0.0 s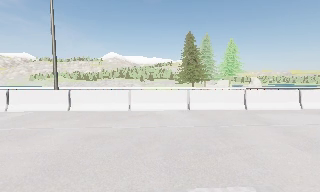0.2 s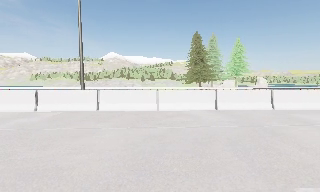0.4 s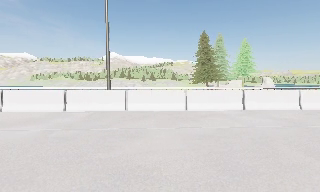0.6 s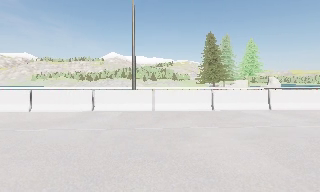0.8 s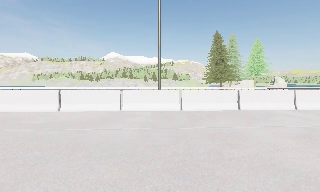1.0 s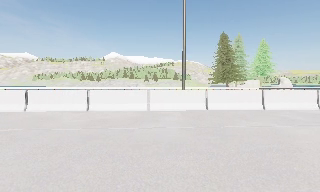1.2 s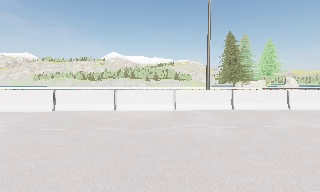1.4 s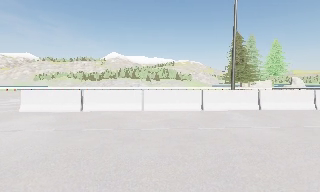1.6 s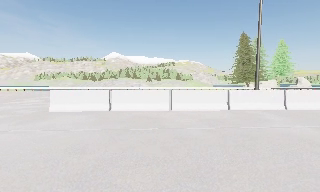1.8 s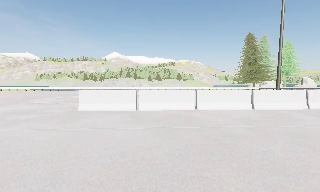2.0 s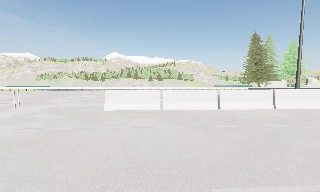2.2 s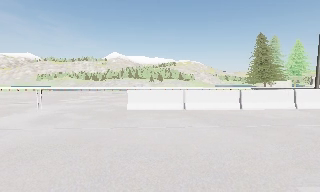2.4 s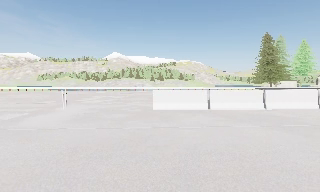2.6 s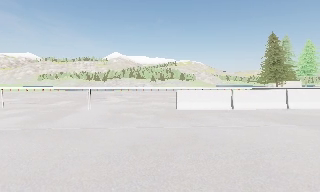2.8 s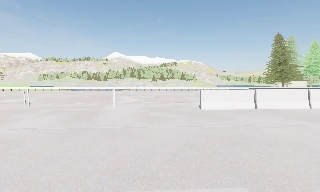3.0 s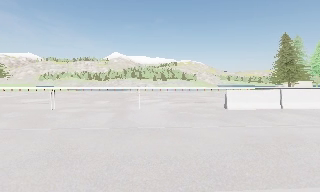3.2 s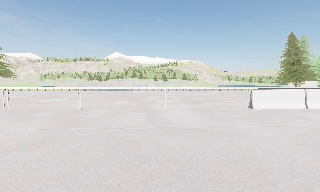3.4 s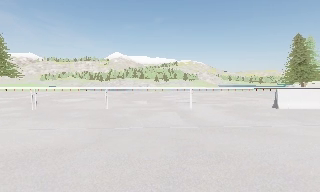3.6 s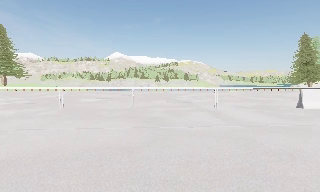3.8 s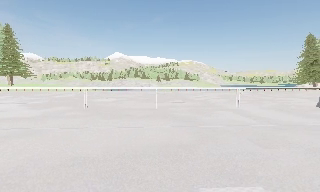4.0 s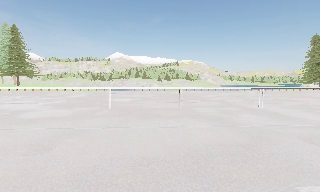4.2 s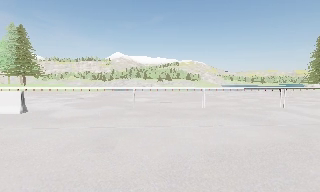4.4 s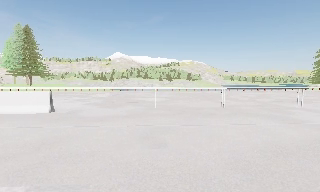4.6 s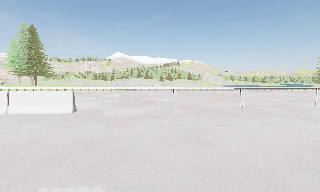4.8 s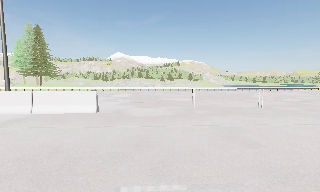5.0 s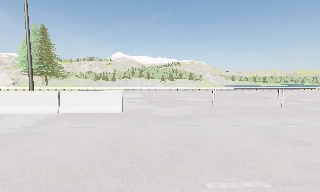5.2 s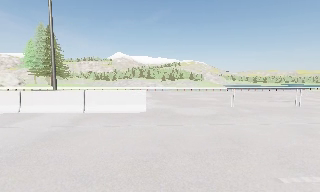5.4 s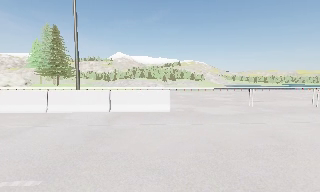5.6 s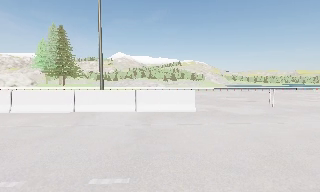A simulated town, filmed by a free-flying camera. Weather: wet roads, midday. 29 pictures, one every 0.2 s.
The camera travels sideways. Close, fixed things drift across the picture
to the right.
0.0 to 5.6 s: The camera travels to its left, about 40 m, so close, fixed things drift to the right.
The film runs backward here.
